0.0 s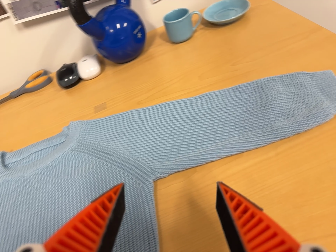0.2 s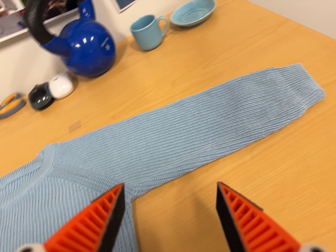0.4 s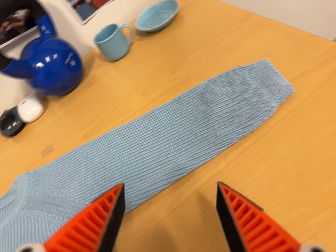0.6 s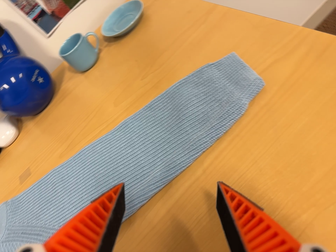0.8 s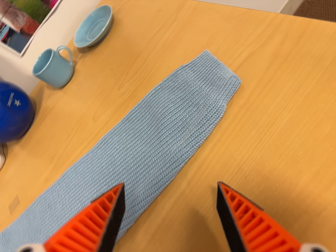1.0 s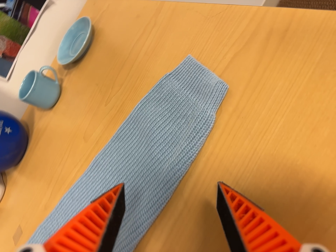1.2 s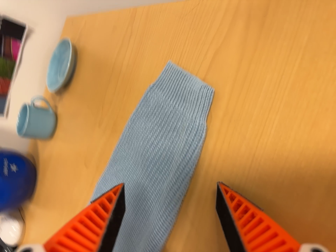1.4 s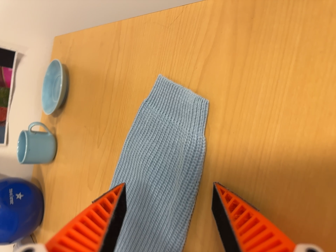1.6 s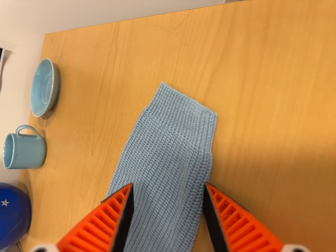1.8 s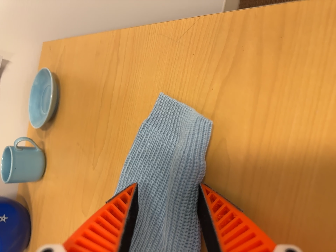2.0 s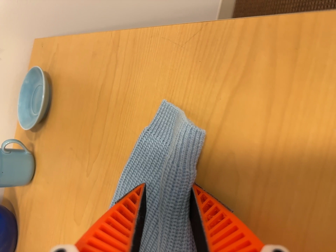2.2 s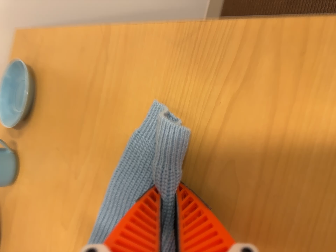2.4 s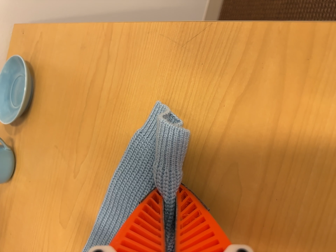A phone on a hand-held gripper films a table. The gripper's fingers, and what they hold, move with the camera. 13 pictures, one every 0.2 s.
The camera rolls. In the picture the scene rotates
counterclockwise.
0.0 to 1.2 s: The camera travels to its right, toward the top of its view and forward, about 24 cm, so close, fixed things drift to the left. It rolls about its line of sight by about 50 degrees, and the scene rotates counterclockwise.
1.2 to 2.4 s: The camera travels toward the top of its view, forward and to its left, about 10 cm, so close, fixed things drift downward.
The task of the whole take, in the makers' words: right arm across.
The film runs forward here.
